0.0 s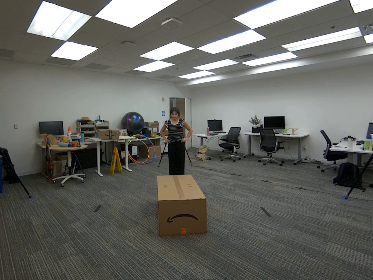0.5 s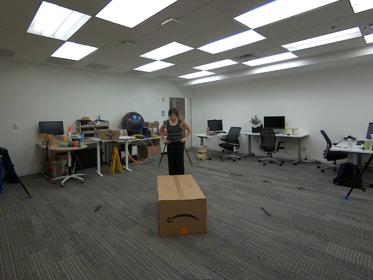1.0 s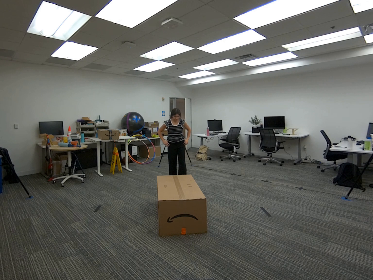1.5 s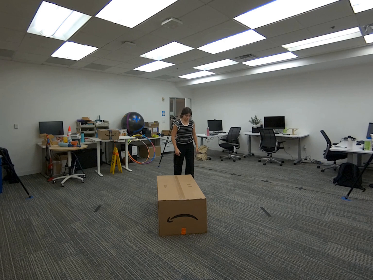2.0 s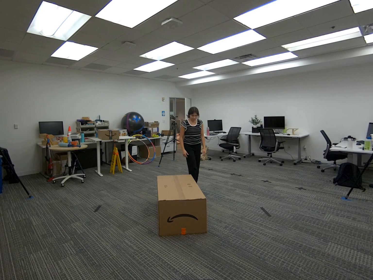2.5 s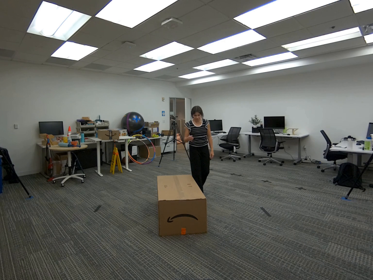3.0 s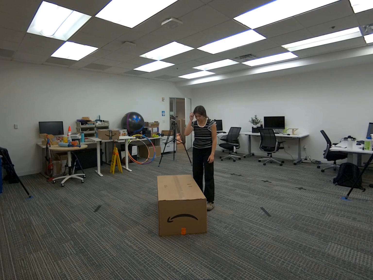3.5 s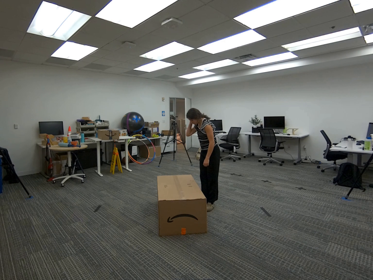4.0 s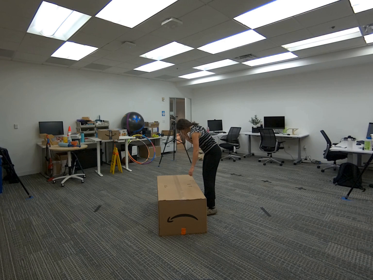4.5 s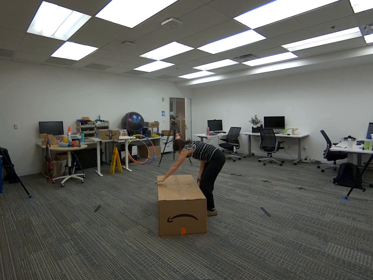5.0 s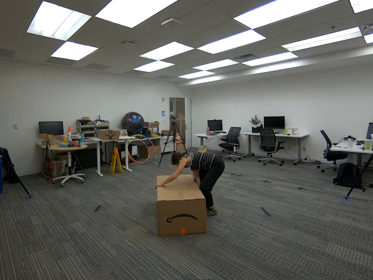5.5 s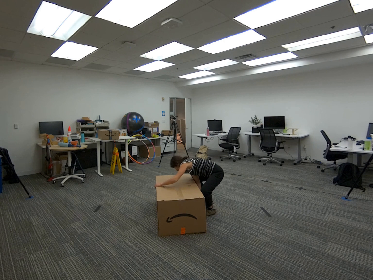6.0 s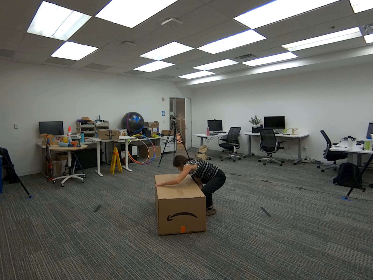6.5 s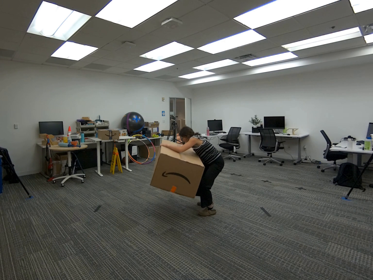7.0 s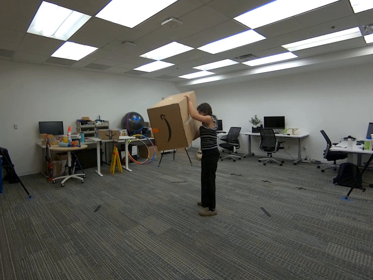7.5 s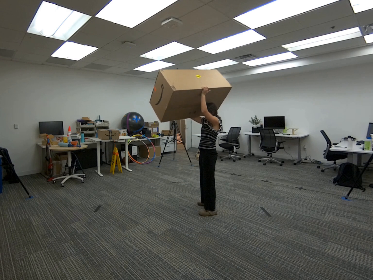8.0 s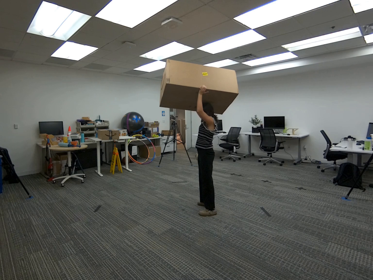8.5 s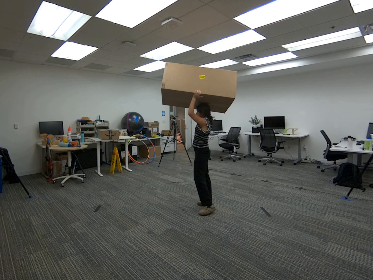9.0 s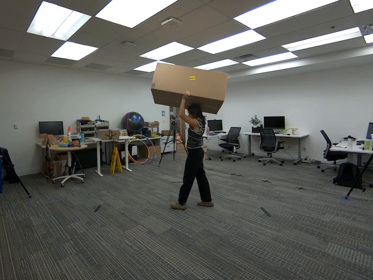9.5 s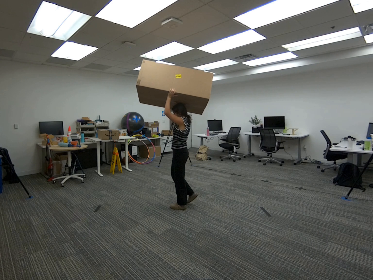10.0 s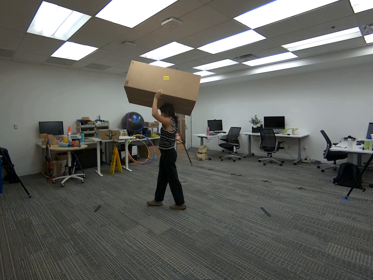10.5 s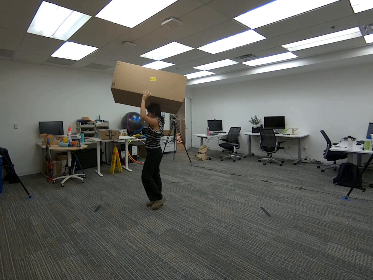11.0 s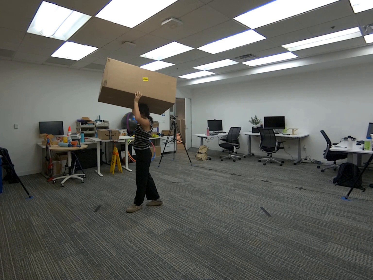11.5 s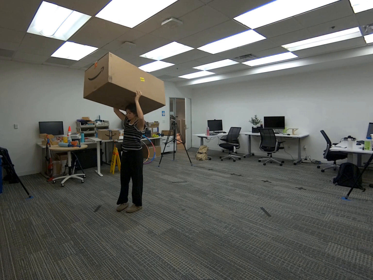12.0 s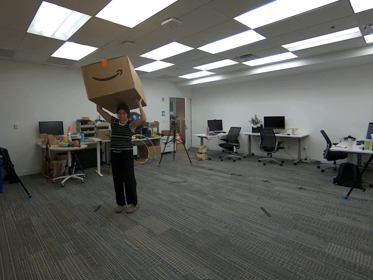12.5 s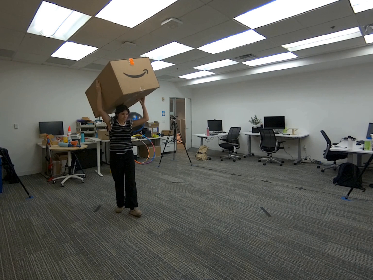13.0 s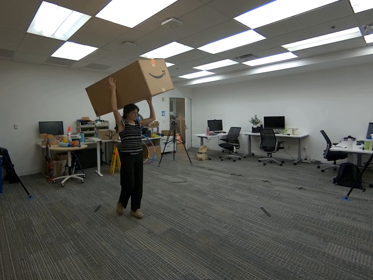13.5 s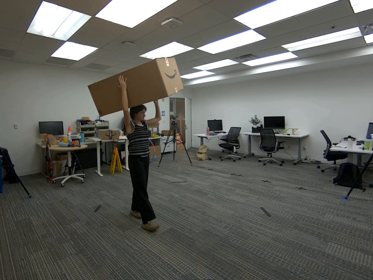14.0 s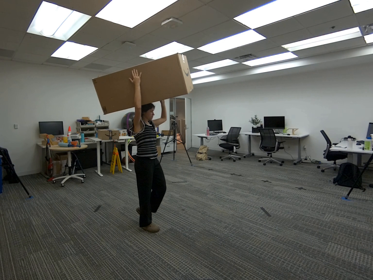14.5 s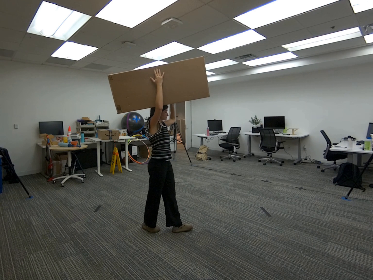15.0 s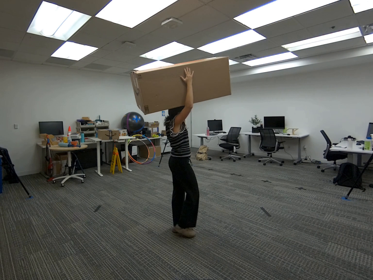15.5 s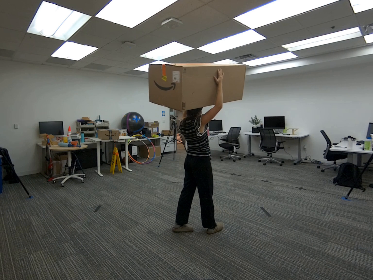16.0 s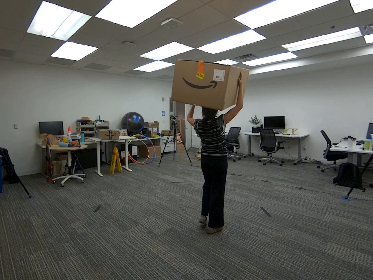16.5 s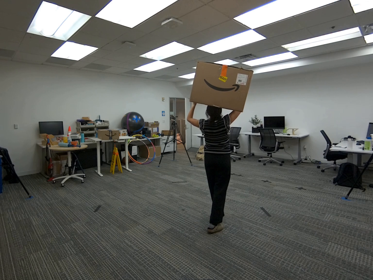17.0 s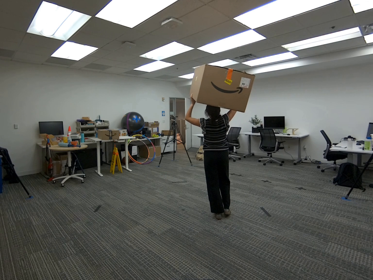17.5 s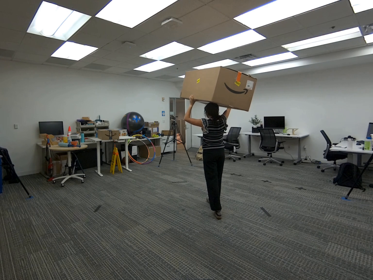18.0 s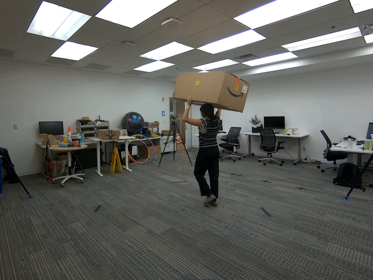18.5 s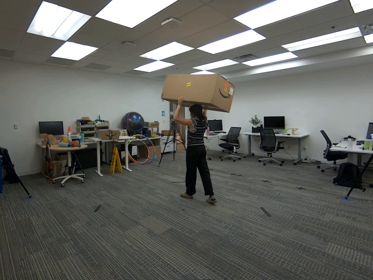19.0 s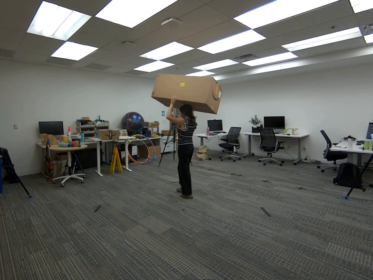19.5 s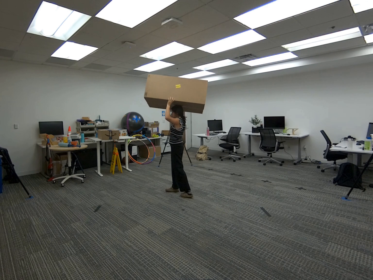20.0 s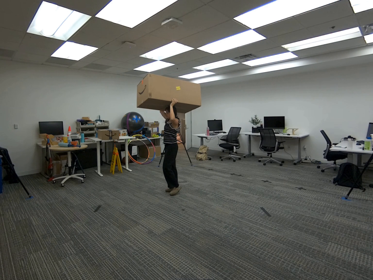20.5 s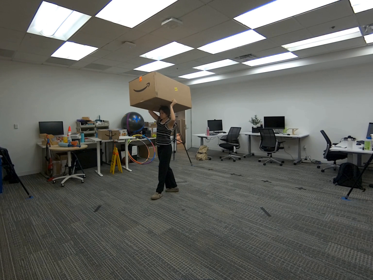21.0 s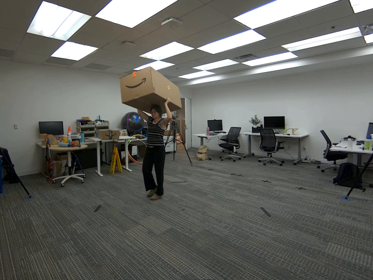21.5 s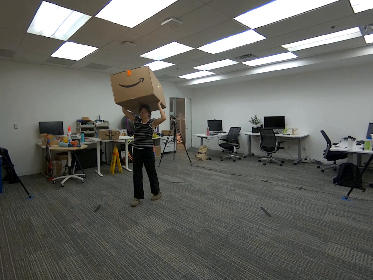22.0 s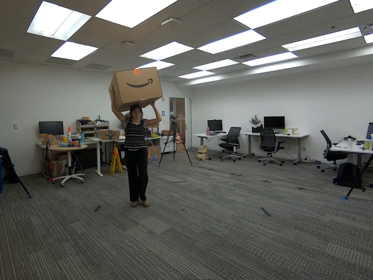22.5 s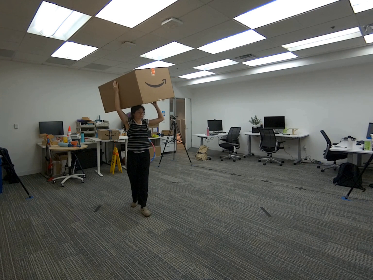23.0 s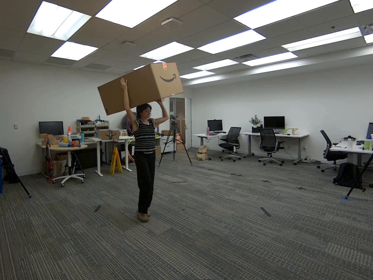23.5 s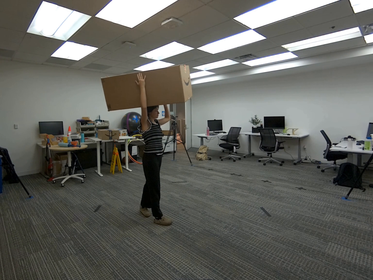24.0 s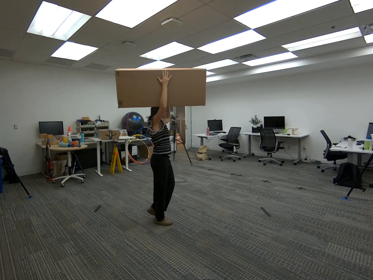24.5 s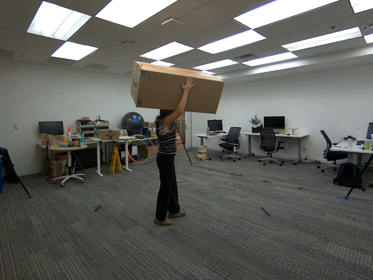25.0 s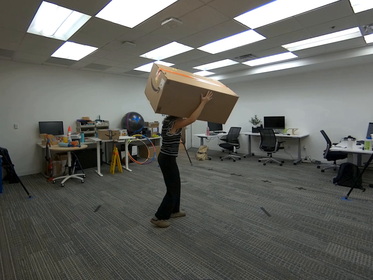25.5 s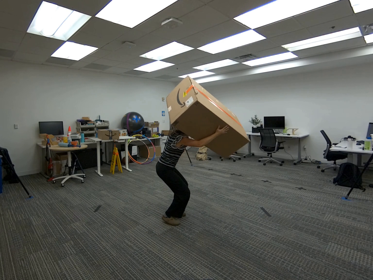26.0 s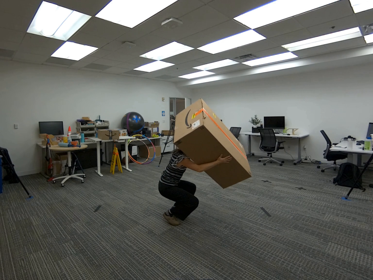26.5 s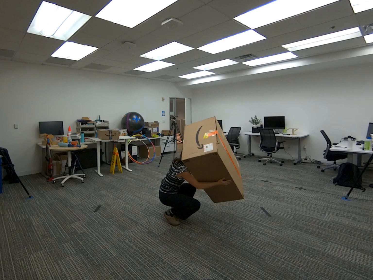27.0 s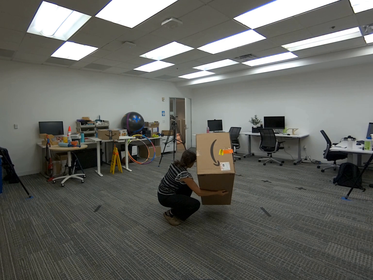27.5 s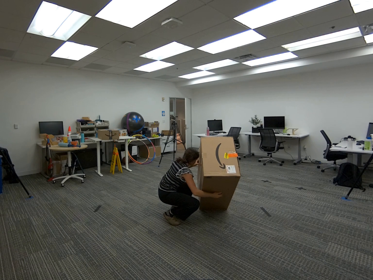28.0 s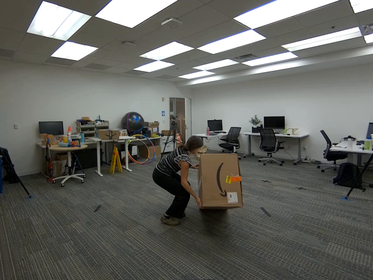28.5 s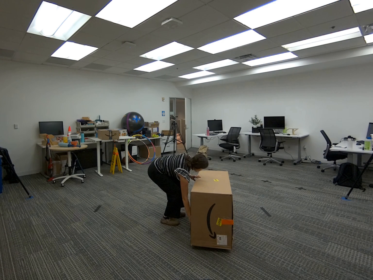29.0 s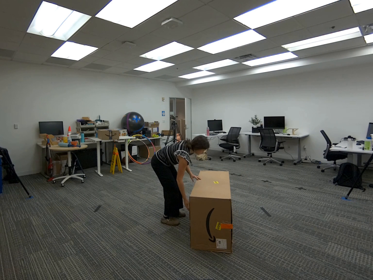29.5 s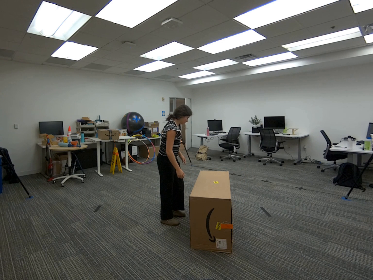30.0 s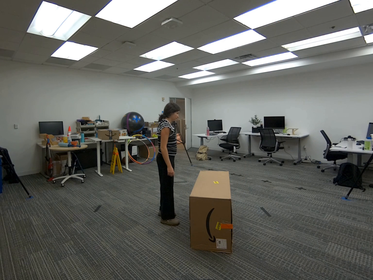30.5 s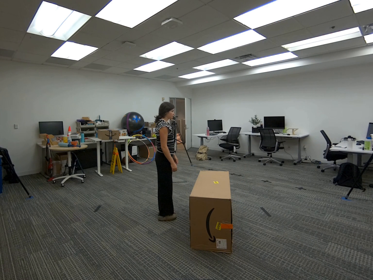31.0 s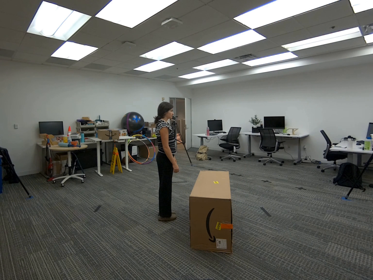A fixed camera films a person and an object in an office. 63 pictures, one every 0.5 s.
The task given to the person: Walk to the giant cardboard box on the ground and place both hands on it. Lift the box above your head and walk around while holding it overhead. Continue walking until you are finished, then lower the box and place it back on the ground.
